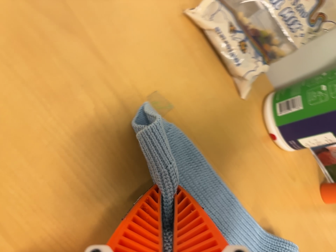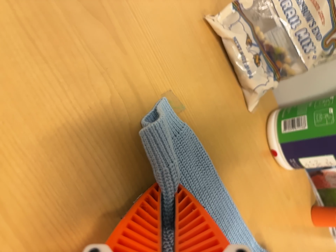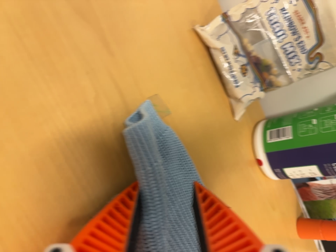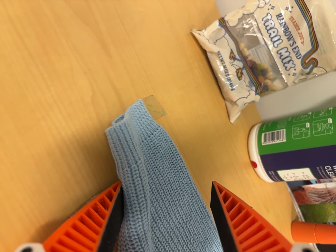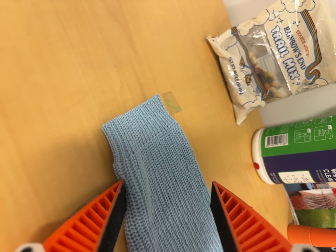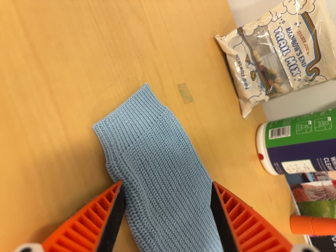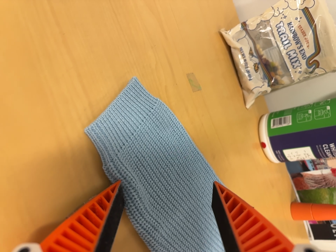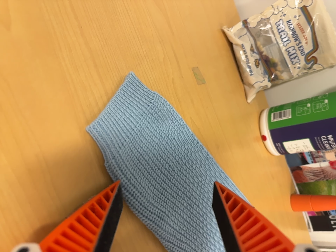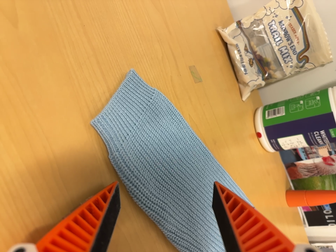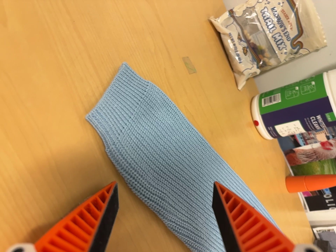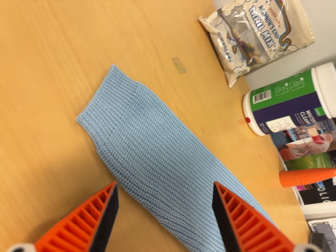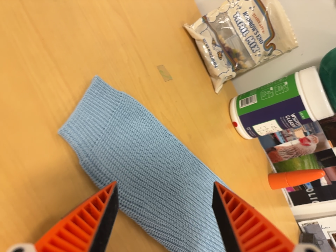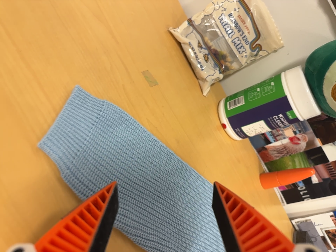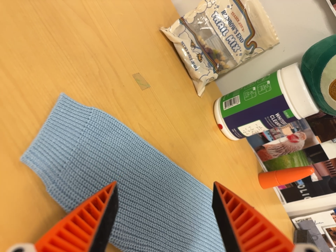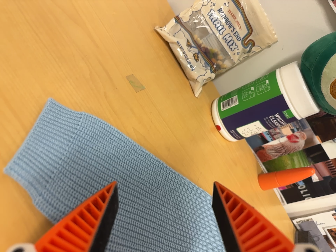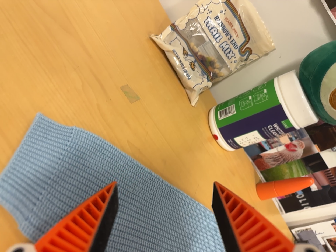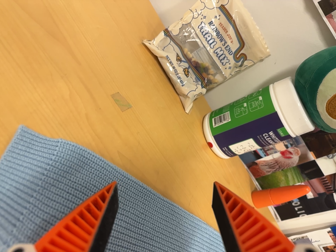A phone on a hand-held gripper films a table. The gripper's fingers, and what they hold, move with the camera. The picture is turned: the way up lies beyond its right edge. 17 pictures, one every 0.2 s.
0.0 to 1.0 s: The camera travels toward the bottom of its view, backward and to its left, about 9 cm. Its aim tips toward the top of its view by about 10 degrees. It rolls about its line of sight by about 15 degrees, and the scene rotates clockwise.
1.0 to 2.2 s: The camera travels backward, about 7 cm, so what stands in front gets smaller.
2.2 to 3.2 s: The camera travels forward and toward the top of its view, about 8 cm, so what stands in front looms larger.
The film runs backward here.
